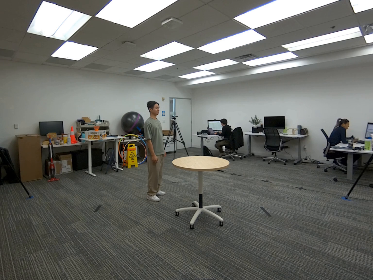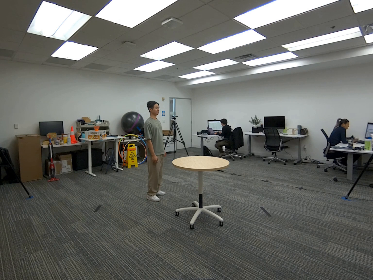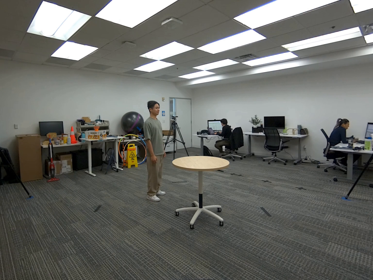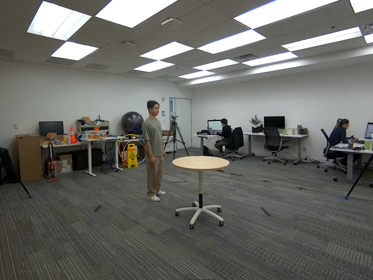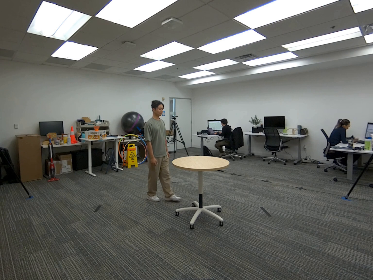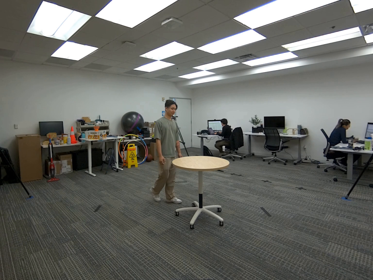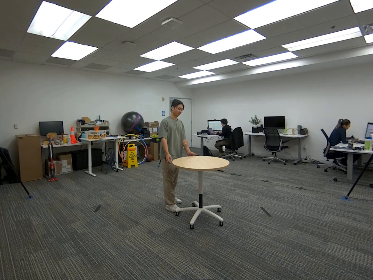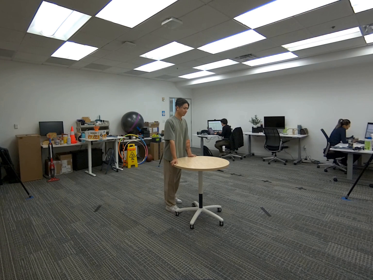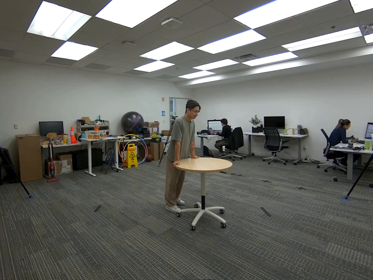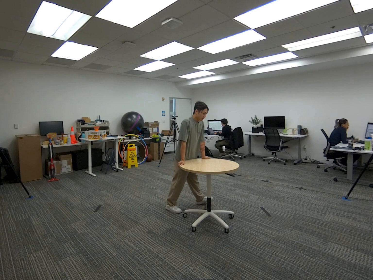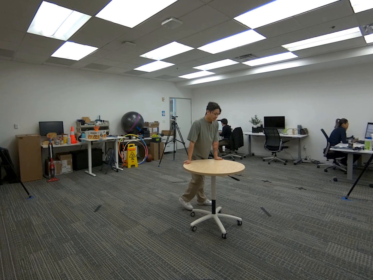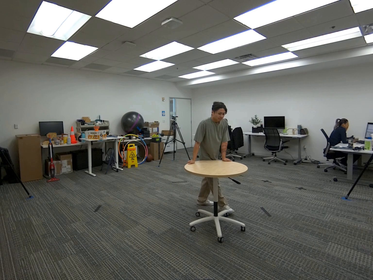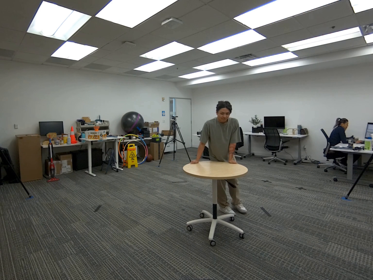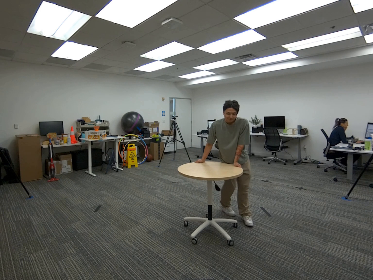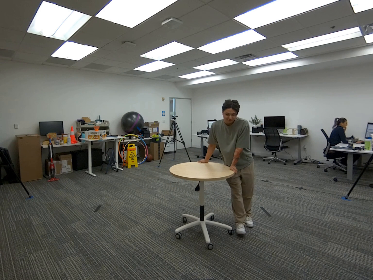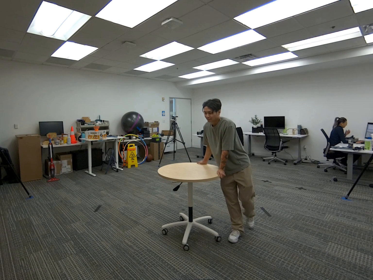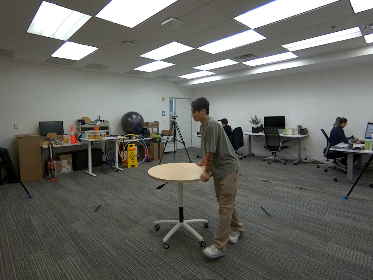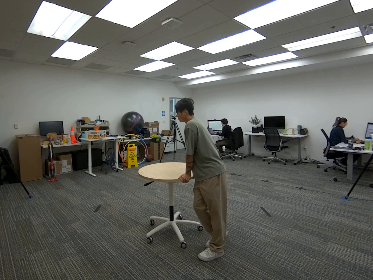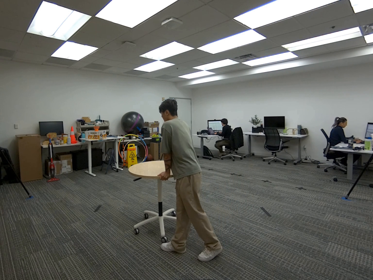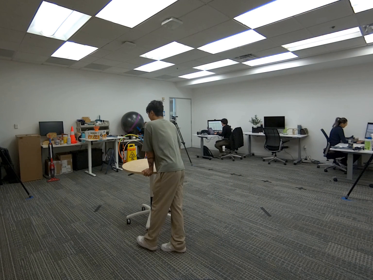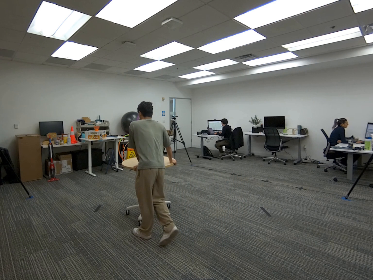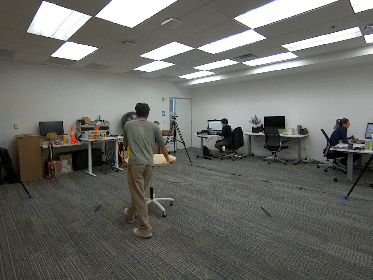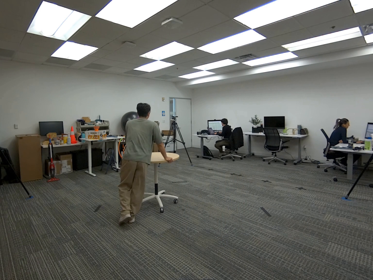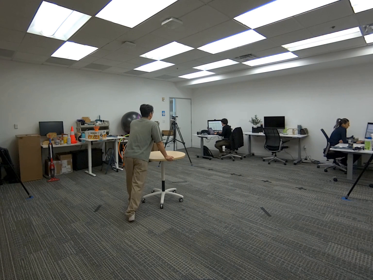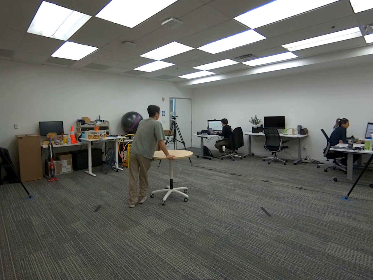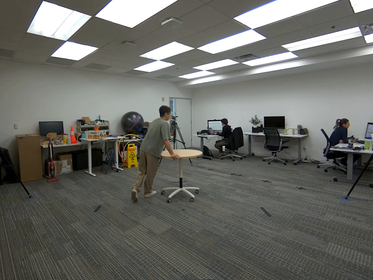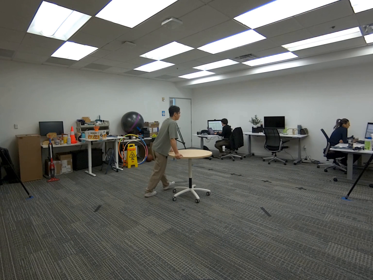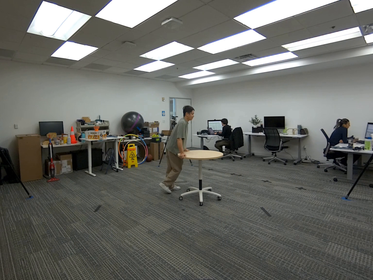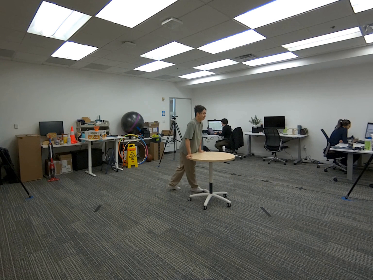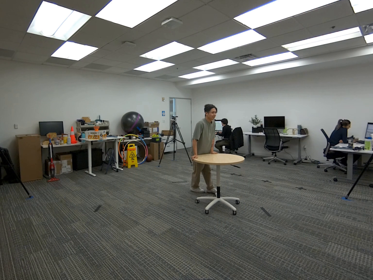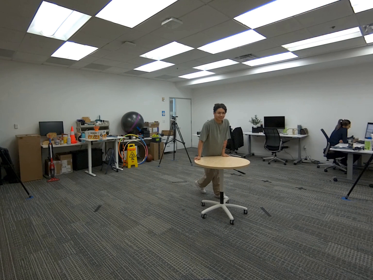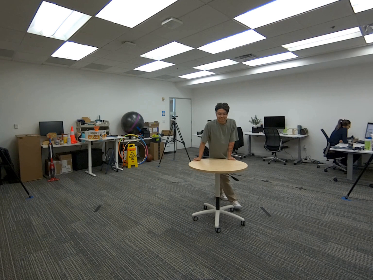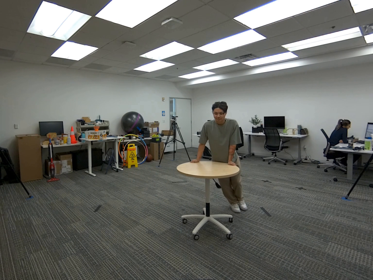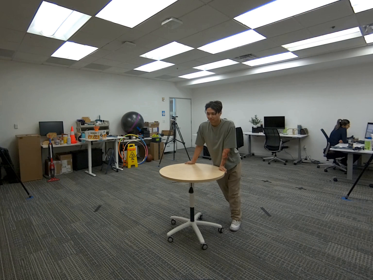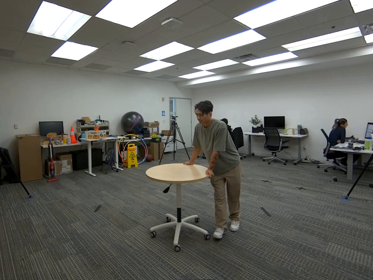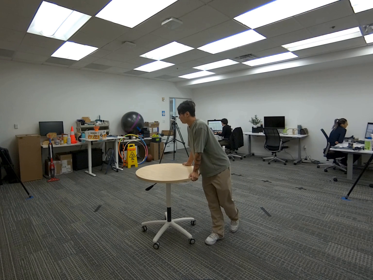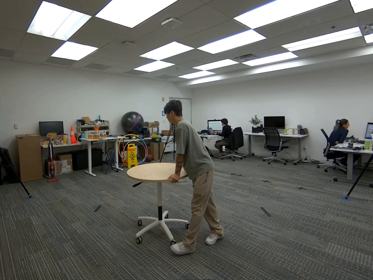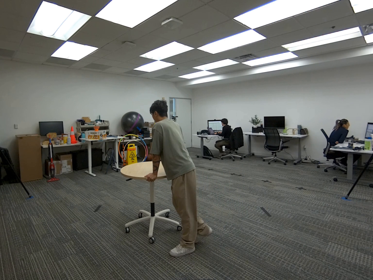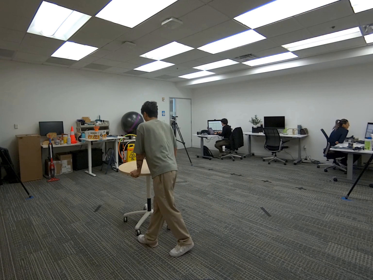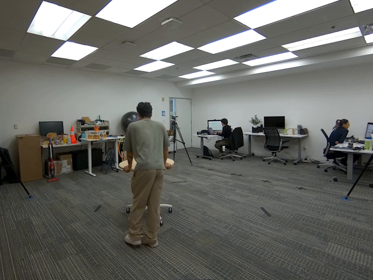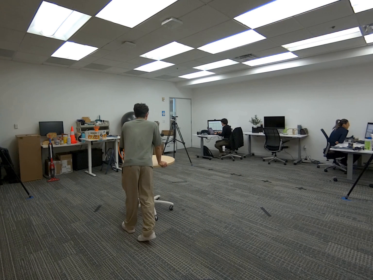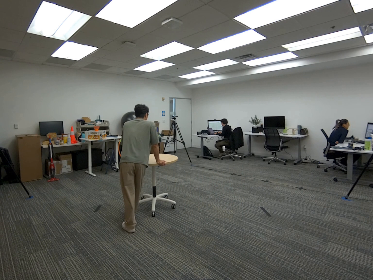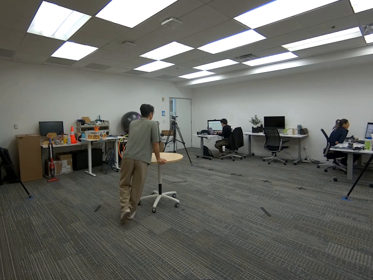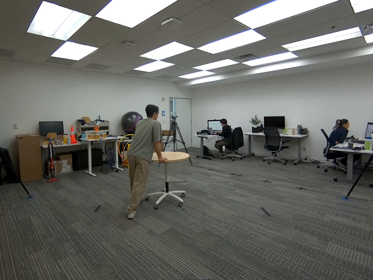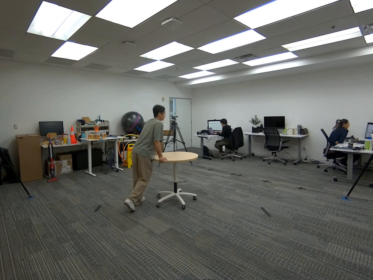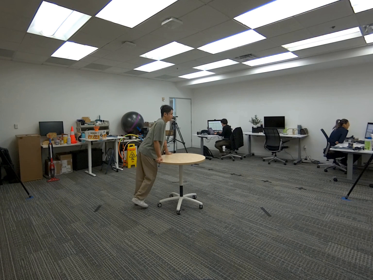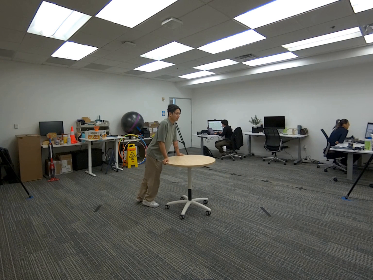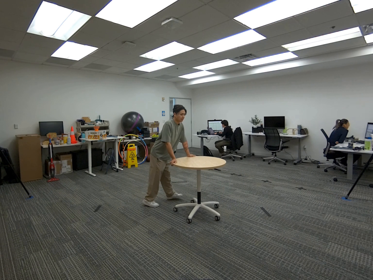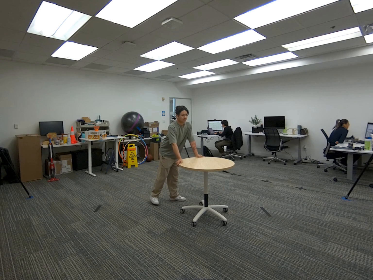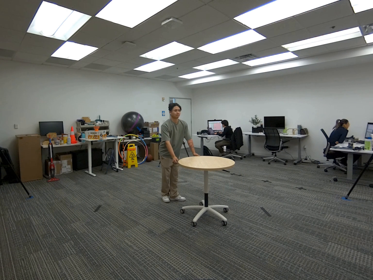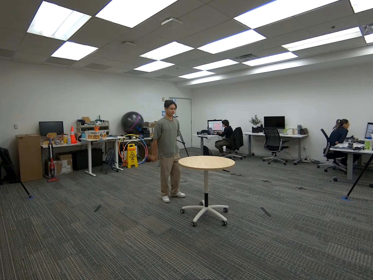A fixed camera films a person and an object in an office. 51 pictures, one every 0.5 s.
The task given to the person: Walk to the round table, grab the table with both hands, and spin the table around the bounding area.
